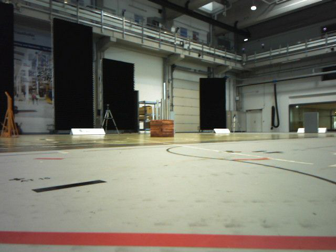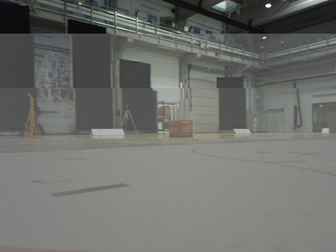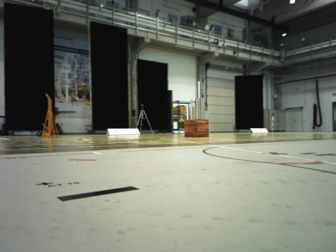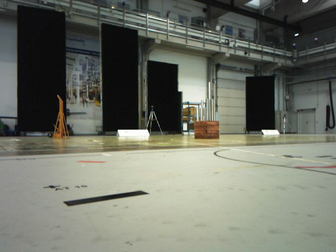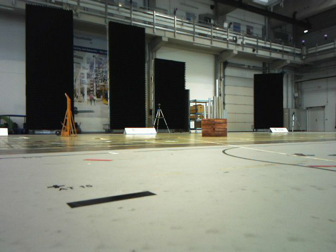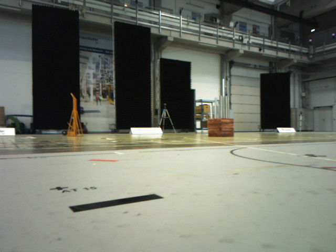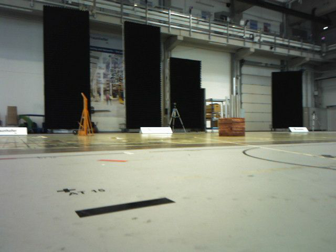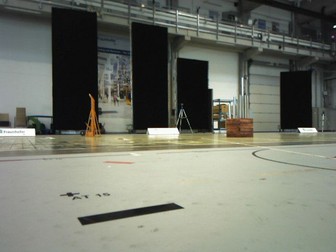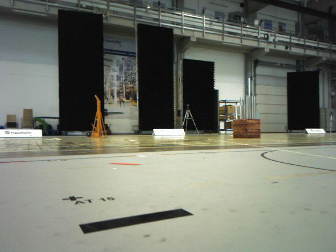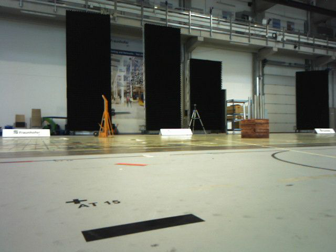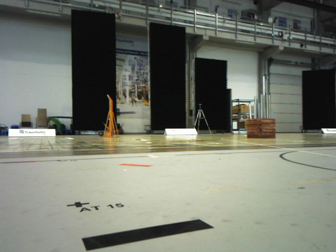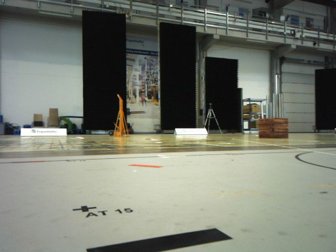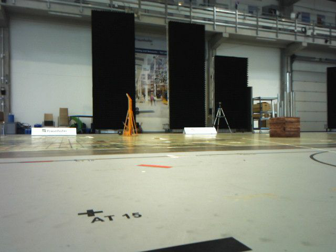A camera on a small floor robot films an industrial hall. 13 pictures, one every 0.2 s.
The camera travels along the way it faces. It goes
forward.
0.0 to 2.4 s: The camera pans to its left, which is counterclockwise from overhead, by about 15 degrees. It travels forward, about 0.5 m, so what stands in front looms larger.
The film runs forward here.
